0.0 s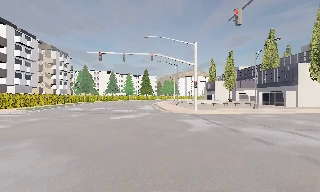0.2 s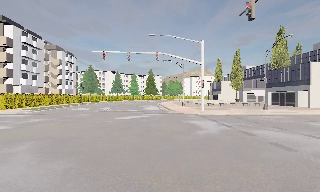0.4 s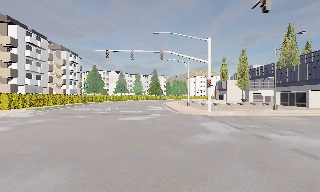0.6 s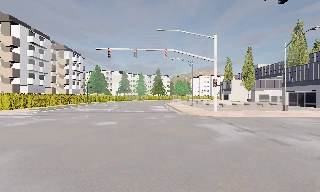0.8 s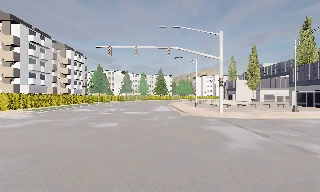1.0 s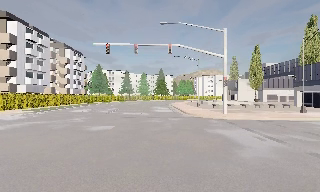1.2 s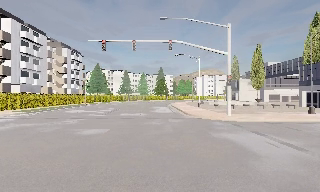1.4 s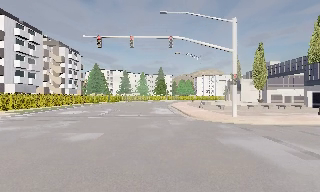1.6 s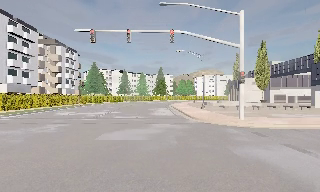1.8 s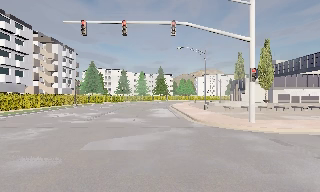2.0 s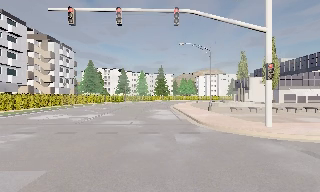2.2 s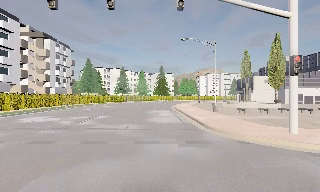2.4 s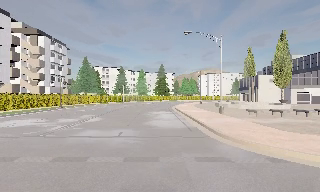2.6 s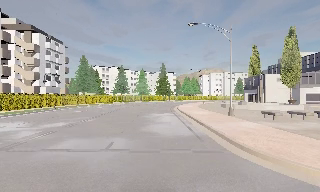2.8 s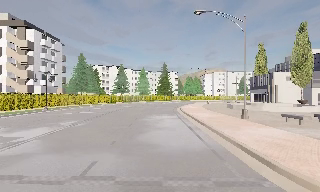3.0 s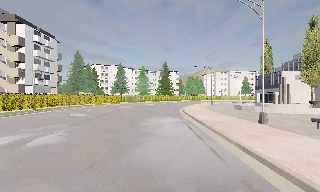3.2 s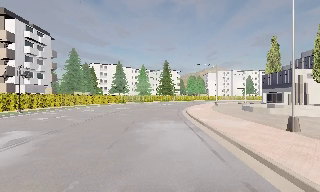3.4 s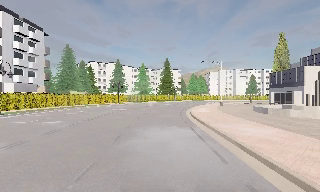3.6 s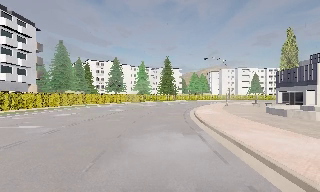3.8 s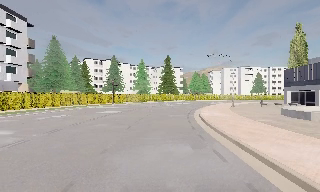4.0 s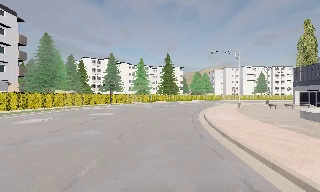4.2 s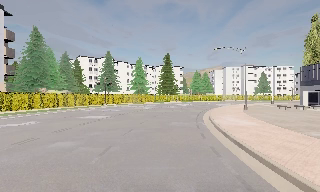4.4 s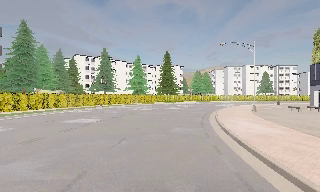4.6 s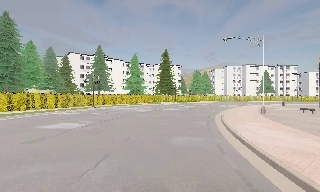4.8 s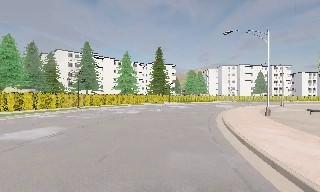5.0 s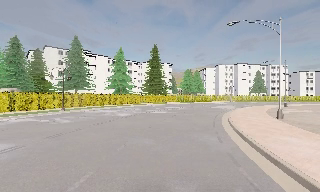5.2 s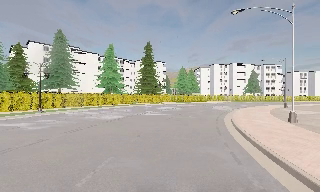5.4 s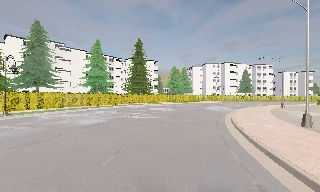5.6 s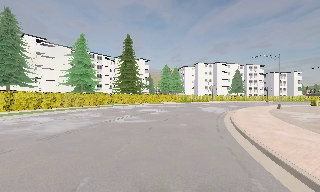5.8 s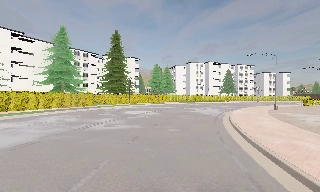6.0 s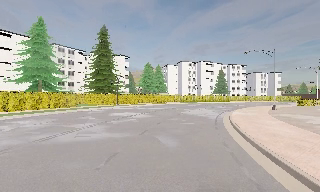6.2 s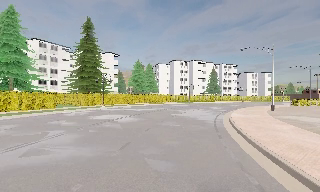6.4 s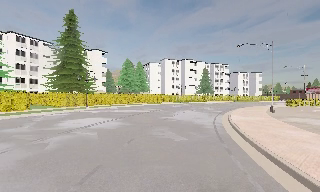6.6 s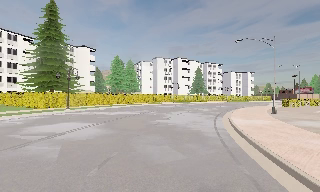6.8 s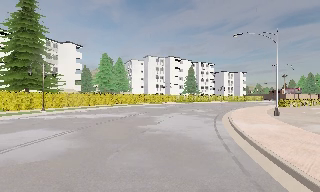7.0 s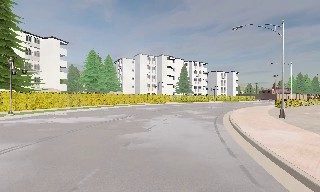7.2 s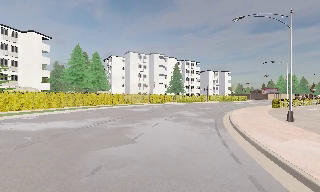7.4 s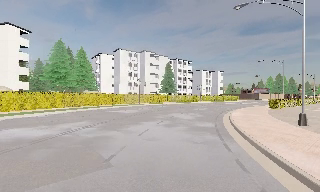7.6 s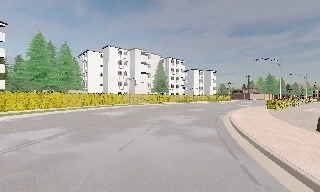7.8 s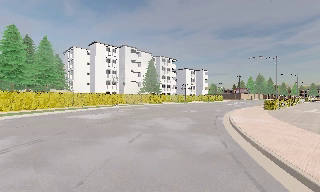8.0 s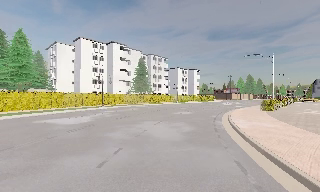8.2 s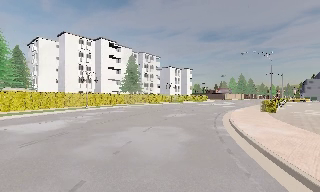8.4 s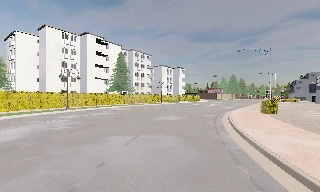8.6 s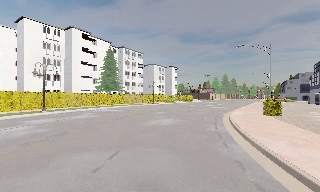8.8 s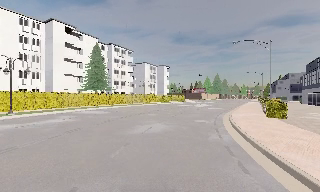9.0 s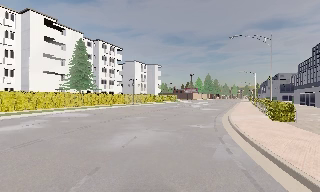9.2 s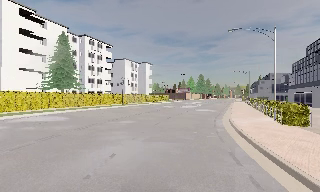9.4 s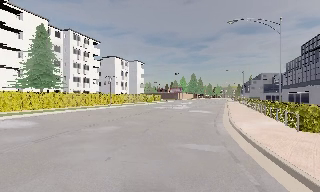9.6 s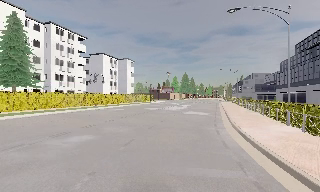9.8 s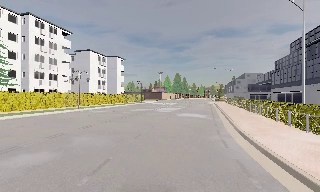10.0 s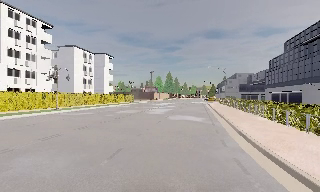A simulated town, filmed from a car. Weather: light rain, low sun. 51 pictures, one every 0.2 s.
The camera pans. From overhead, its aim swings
clockwise.
The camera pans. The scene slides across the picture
to the left.
0.0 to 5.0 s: The camera travels forward, about 35 m, so what stands in front looms larger. It gains speed.
5.0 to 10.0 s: The camera swings to its right by about 75 degrees, and the scene slides to the left. It travels forward, about 50 m.
The film runs forward here.
